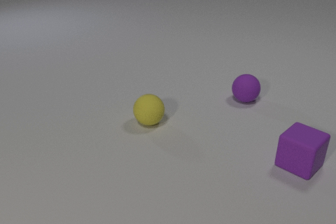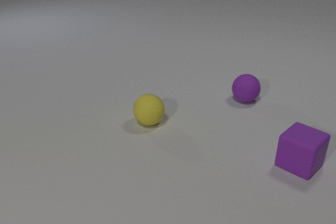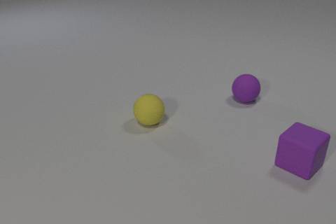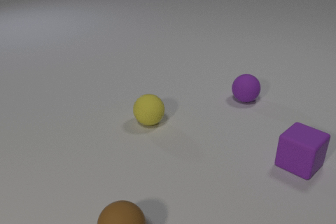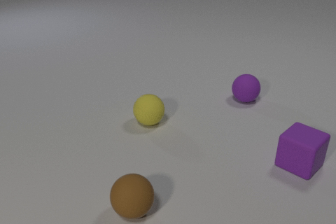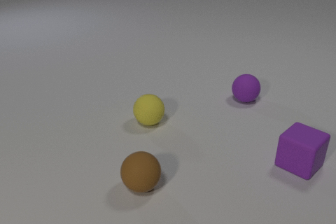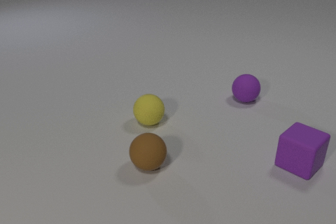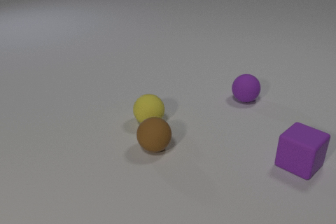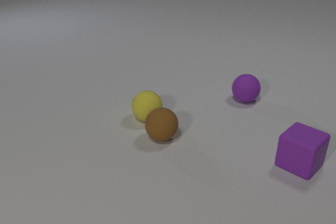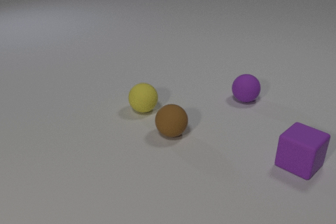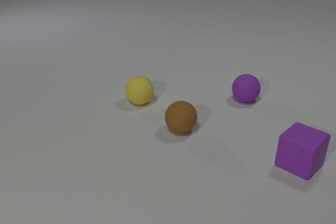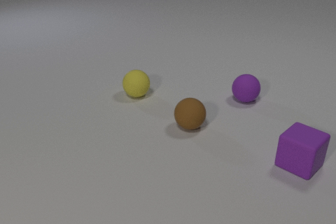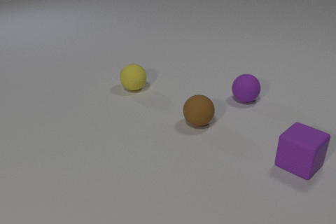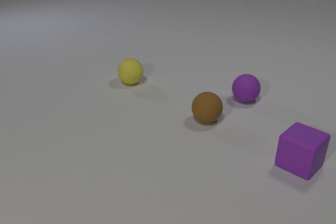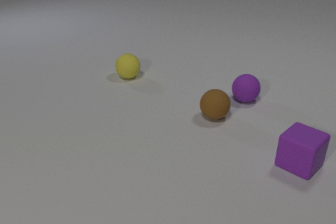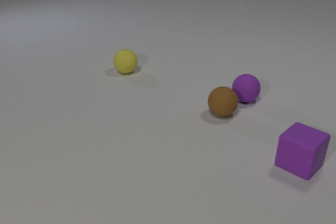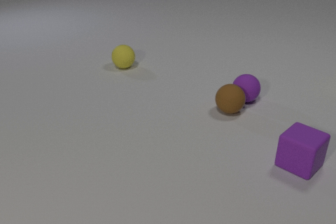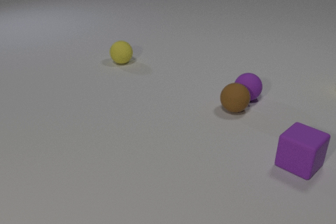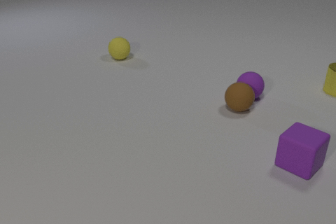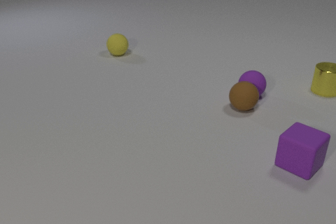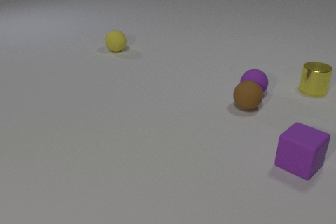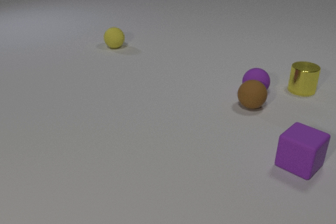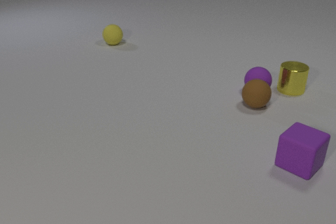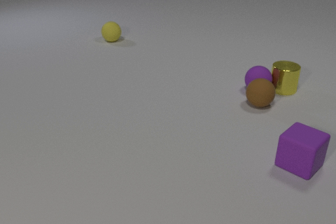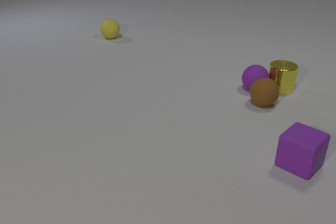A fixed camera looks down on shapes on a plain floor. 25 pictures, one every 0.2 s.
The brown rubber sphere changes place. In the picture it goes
away from the camera.
The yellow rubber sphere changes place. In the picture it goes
away from the camera.
0.0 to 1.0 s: The brown rubber sphere comes in at the bottom edge, rolls away from the camera.
1.0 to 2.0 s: The brown rubber sphere rolls away from the camera and to the right. The yellow rubber sphere rolls away from the camera. The brown rubber sphere and the yellow rubber sphere collide.
2.0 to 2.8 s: The brown rubber sphere rolls to the right and away from the camera. The yellow rubber sphere rolls away from the camera.
2.8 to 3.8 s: The brown rubber sphere rolls to the right and away from the camera. The yellow rubber sphere rolls away from the camera. The purple rubber sphere rolls away from the camera and to the right. The yellow metal cylinder comes in at the right edge, slides to the left. The brown rubber sphere and the purple rubber sphere collide.
3.8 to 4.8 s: The brown rubber sphere rolls to the right and away from the camera. The yellow rubber sphere rolls away from the camera. The purple rubber sphere rolls away from the camera. The yellow metal cylinder slides to the left. The purple rubber sphere and the yellow metal cylinder collide.
How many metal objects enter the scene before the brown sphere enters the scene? 0.
How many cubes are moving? 0.
How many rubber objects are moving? 3.
